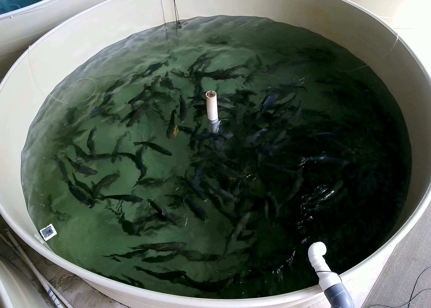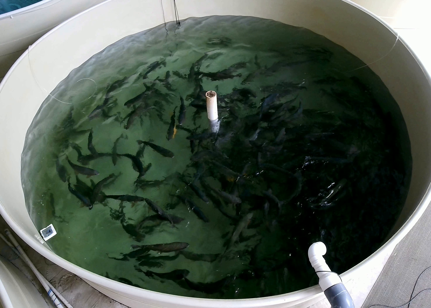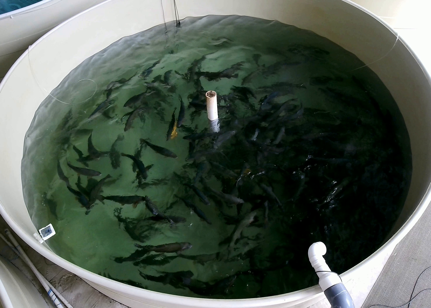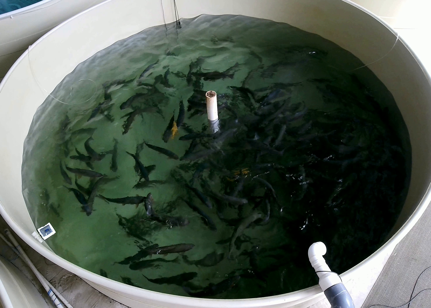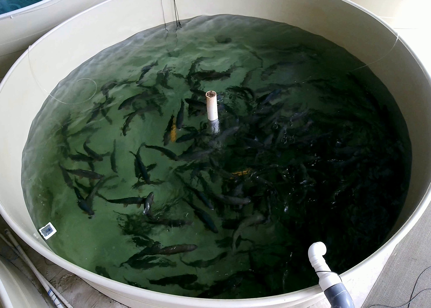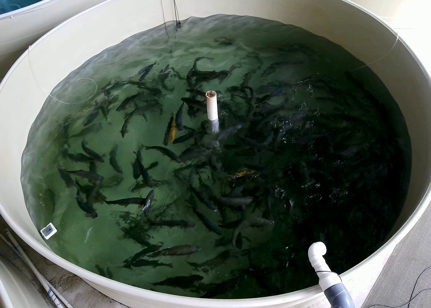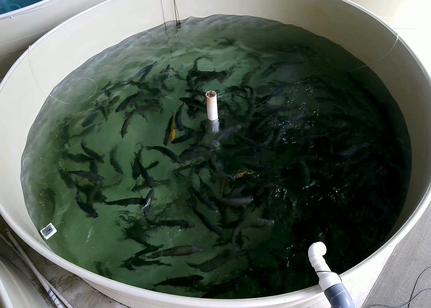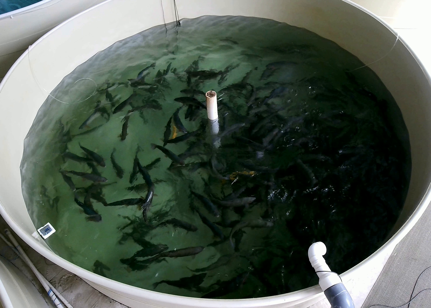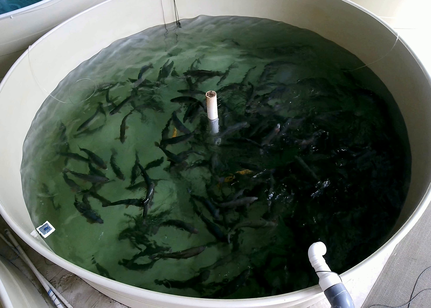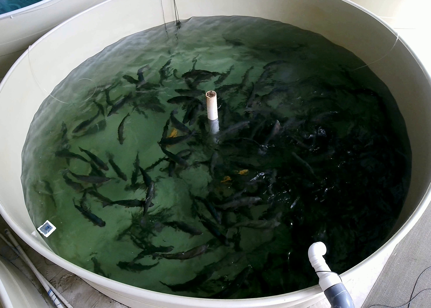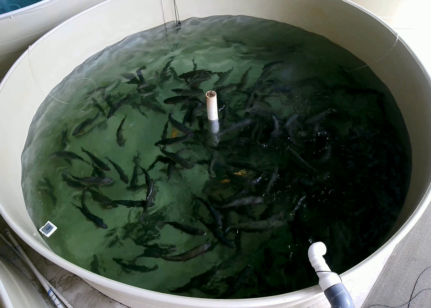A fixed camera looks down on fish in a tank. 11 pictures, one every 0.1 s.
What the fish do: Foraging.
